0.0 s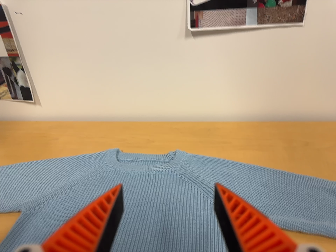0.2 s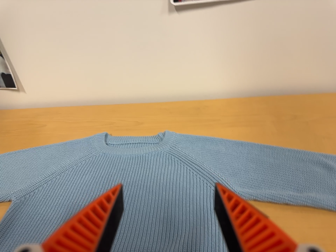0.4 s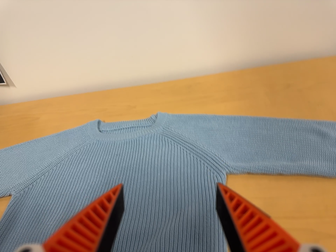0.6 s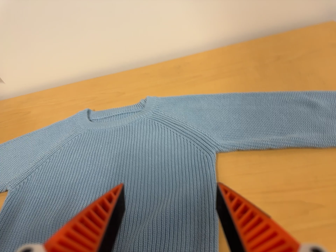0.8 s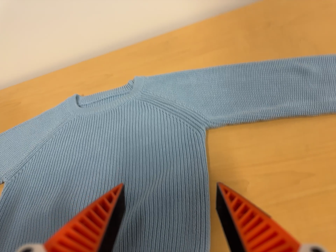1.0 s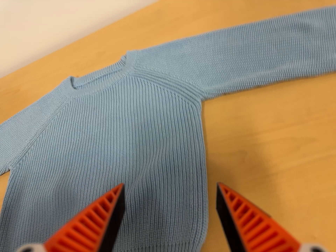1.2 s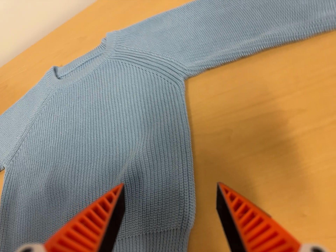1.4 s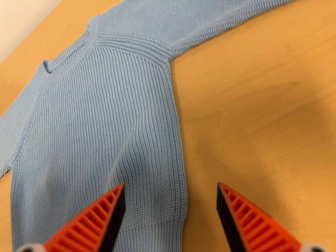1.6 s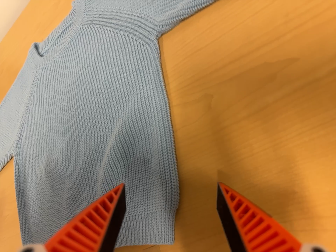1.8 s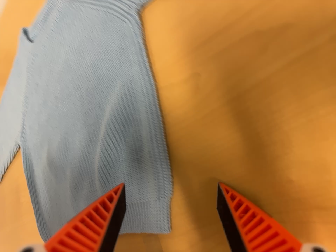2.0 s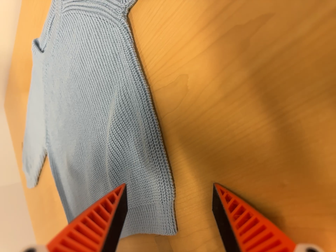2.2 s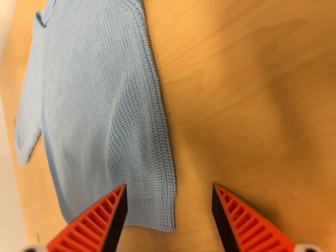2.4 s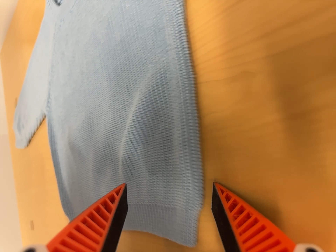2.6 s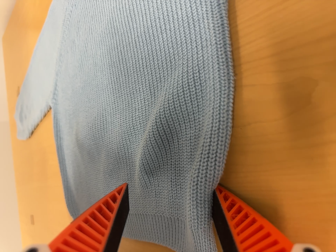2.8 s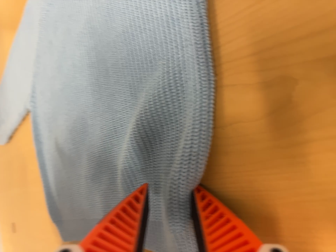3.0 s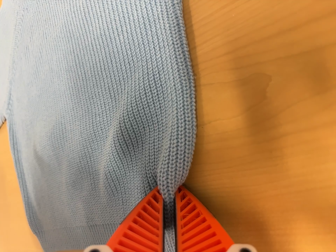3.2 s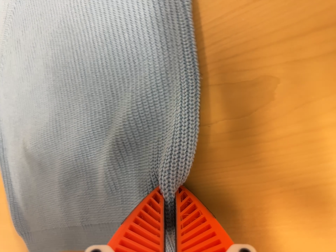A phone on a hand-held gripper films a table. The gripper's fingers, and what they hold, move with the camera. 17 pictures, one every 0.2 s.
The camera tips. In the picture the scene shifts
upward.
0.0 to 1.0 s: The camera travels to its right, about 14 cm, so close, fixed things drift to the left. Its aim tips toward the bottom of its view by about 25 degrees, and the scene shifts upward. It rolls about its line of sight by about 25 degrees, and the scene rotates counterclockwise.
1.0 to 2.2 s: The camera pans to its left by about 20 degrees. It travels to its right, forward and toward the top of its view, about 20 cm. Its aim tips toward the bottom of its view by about 30 degrees, and the scene shifts upward. It rolls about its line of sight by about 15 degrees, and the scene rotates counterclockwise.
2.2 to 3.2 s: The camera pans to its right by about 15 degrees. It travels to its left and forward, about 9 cm.
The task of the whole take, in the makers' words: fold up.
The film runs forward here.
